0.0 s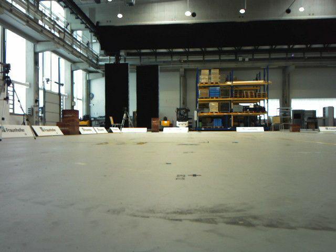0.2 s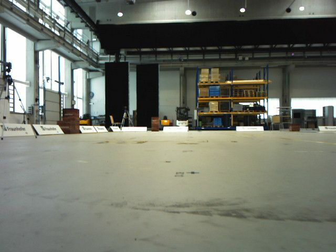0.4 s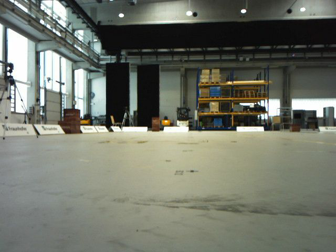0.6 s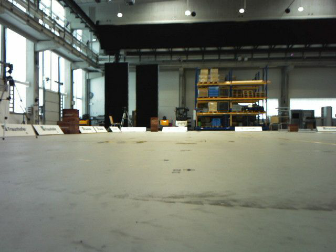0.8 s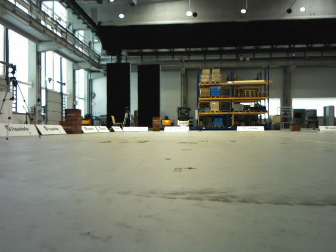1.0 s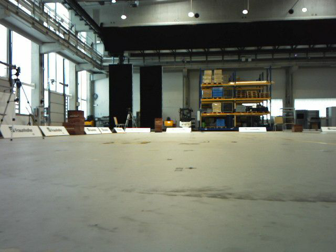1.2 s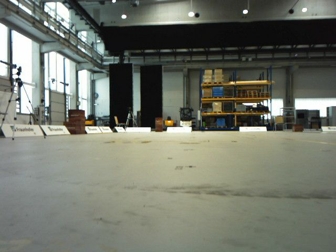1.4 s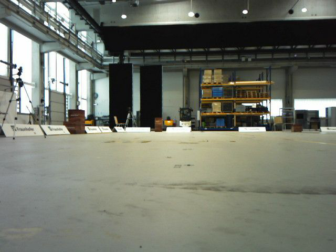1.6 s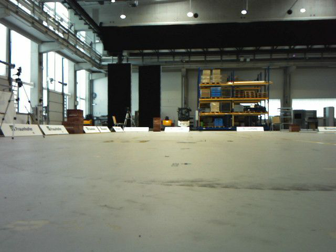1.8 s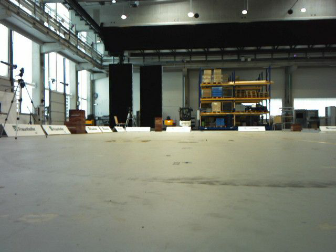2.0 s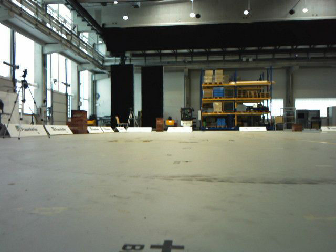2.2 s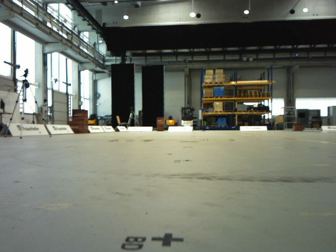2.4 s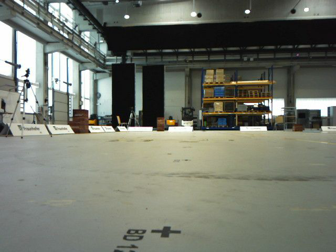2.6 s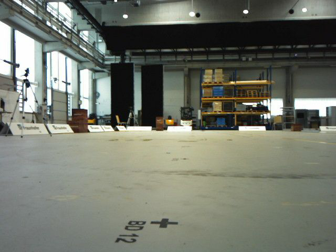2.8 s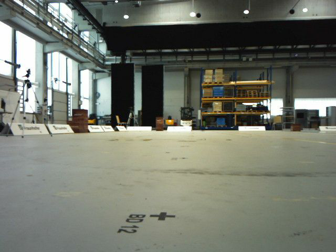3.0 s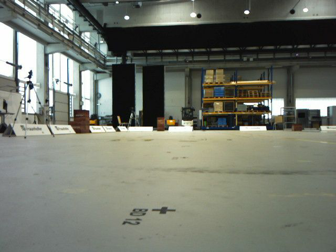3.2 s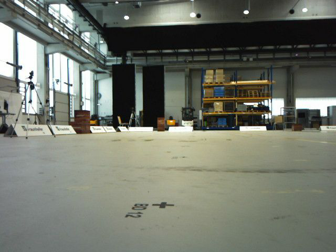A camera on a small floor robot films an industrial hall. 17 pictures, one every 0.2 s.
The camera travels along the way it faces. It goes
backward.
0.0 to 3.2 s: The camera travels backward, about 0.6 m, so what stands in front gets smaller.
The film runs backward here.
